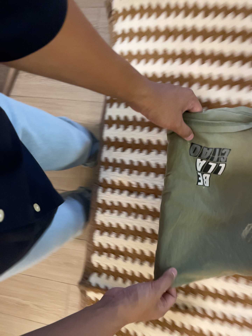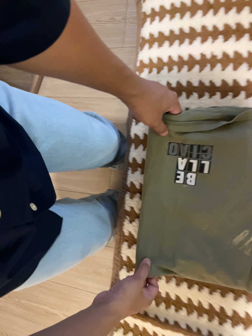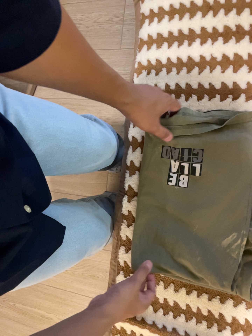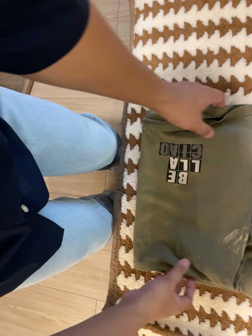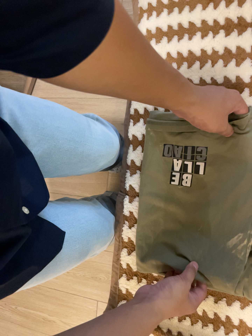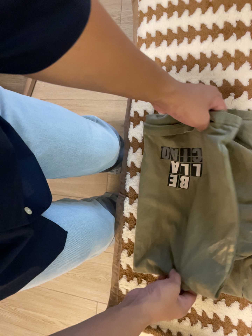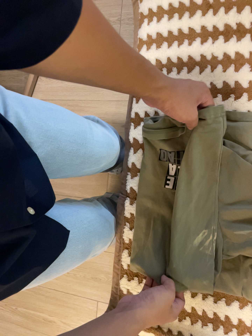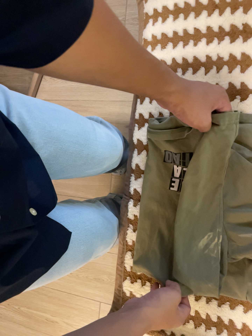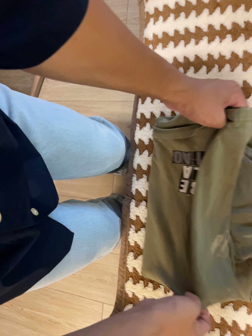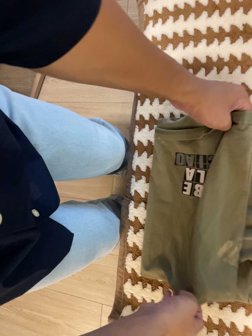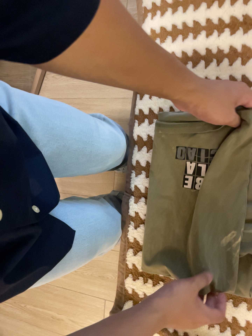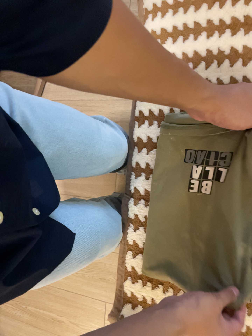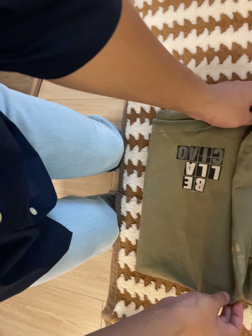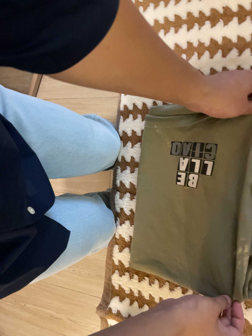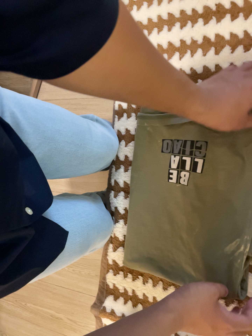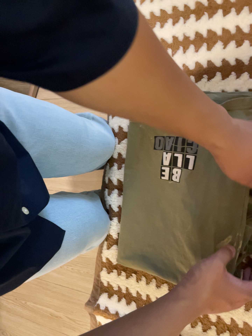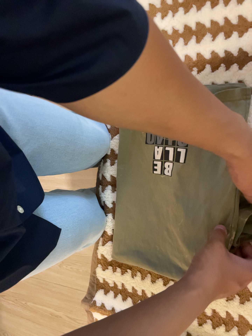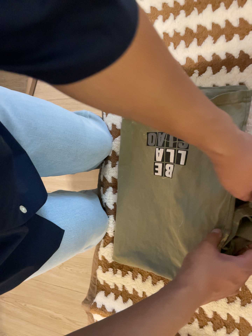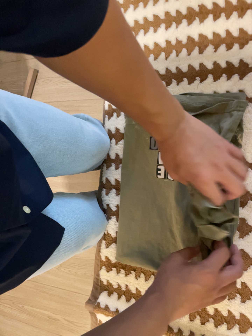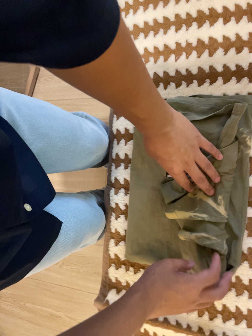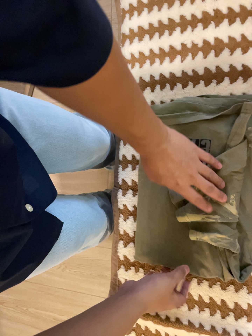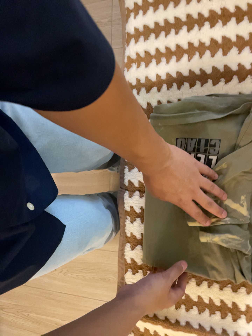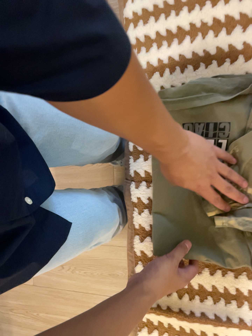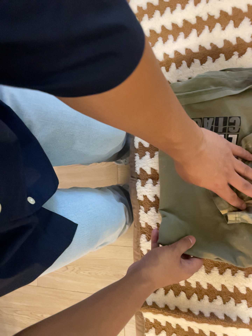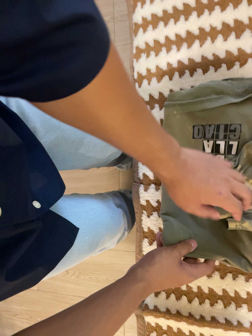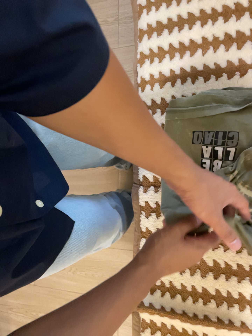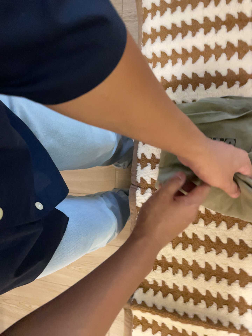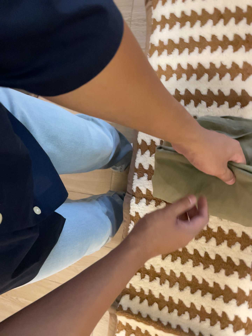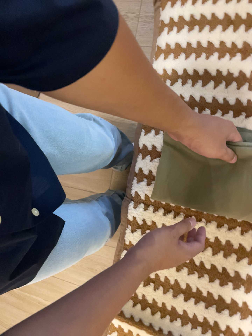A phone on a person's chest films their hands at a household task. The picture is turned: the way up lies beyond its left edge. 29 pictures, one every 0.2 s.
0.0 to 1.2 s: The camera travels forward, about 12 cm, so what stands in front looms larger.
1.2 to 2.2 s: The camera shifts only a little, or ends up much as it began.
2.2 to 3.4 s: The camera travels to its right, about 10 cm, so close, fixed things drift to the left.
3.4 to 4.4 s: The camera travels to its left, about 12 cm.
4.4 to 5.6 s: The camera travels toward the top of its view, about 9 cm. It rolls about its line of sight by about 10 degrees, and the scene rotates clockwise.
The film runs forward here.
